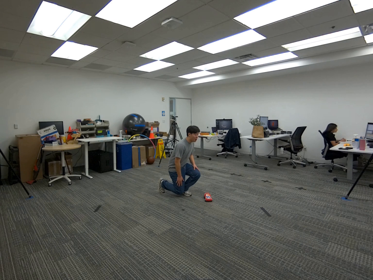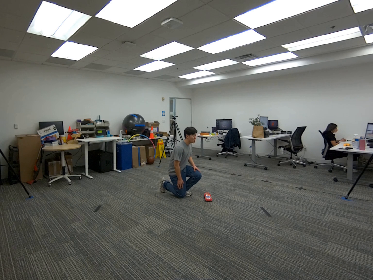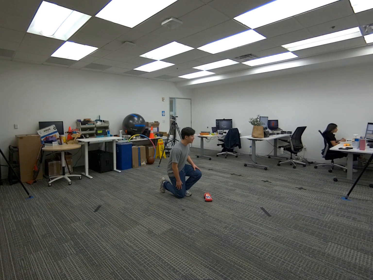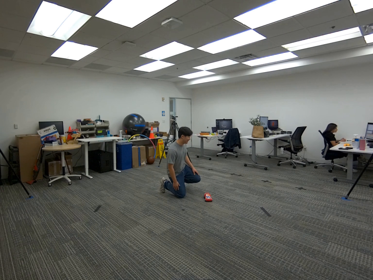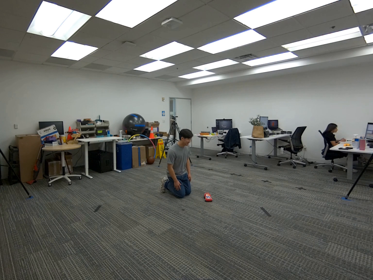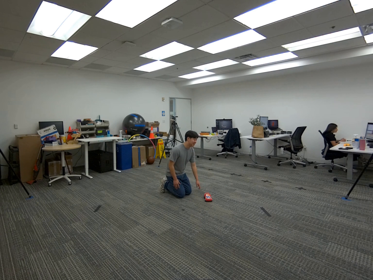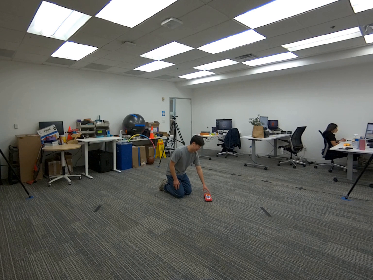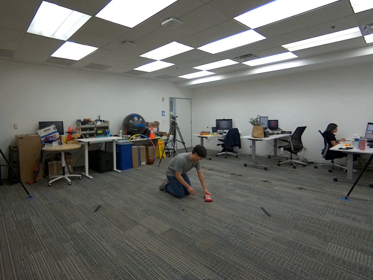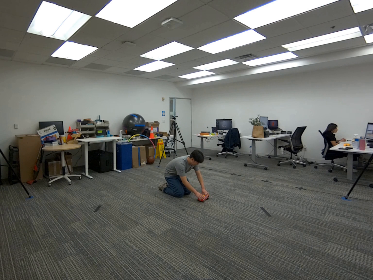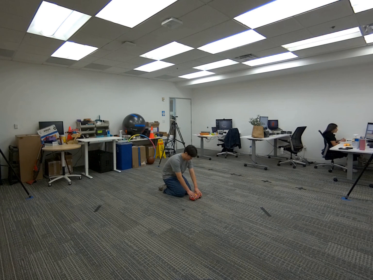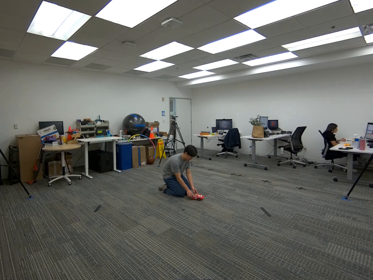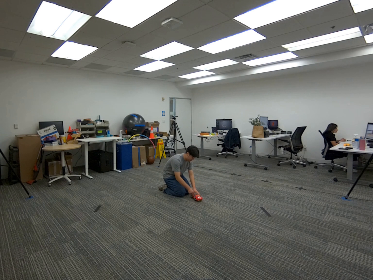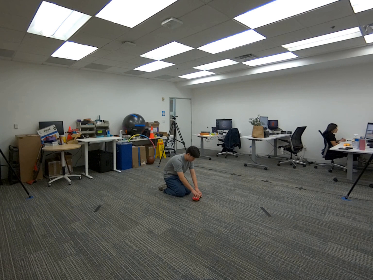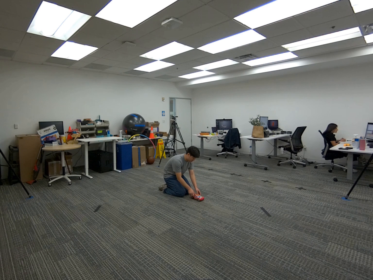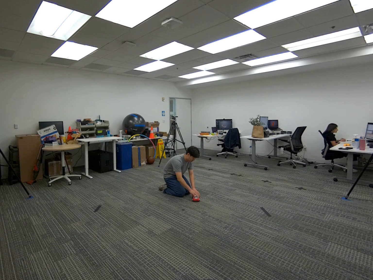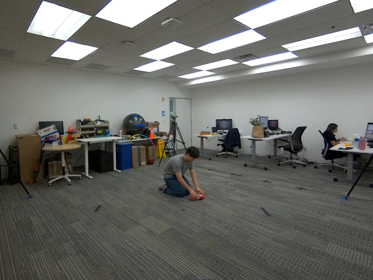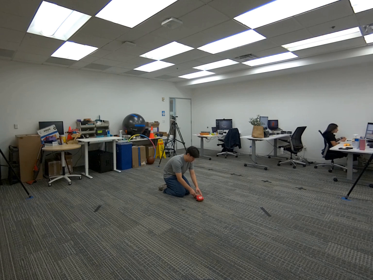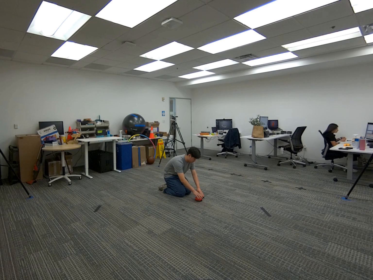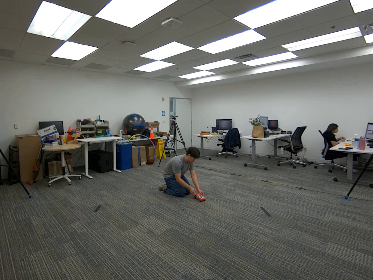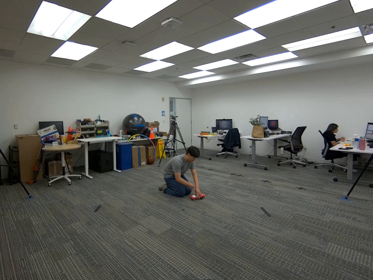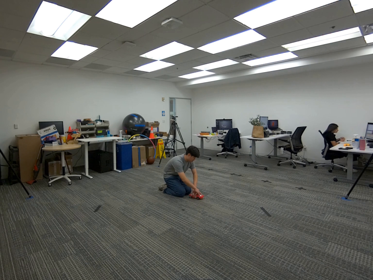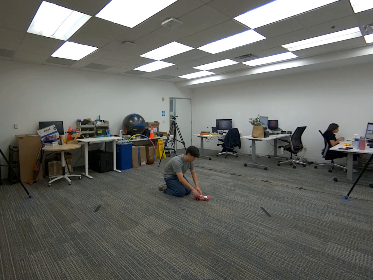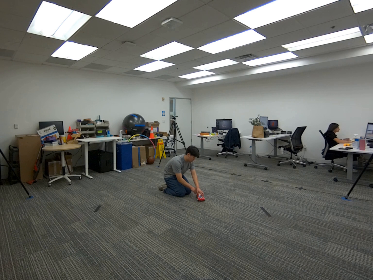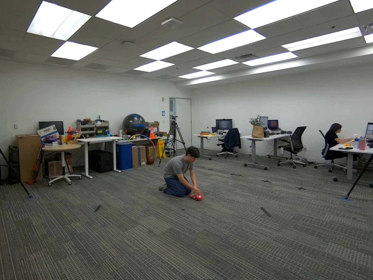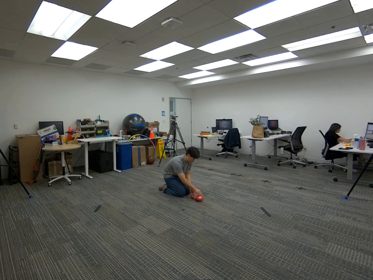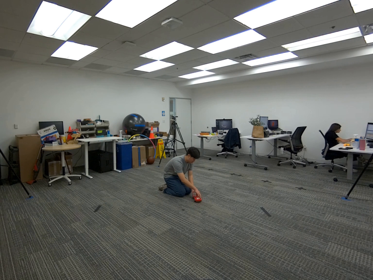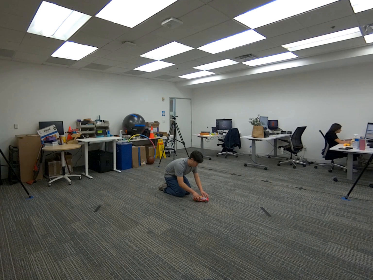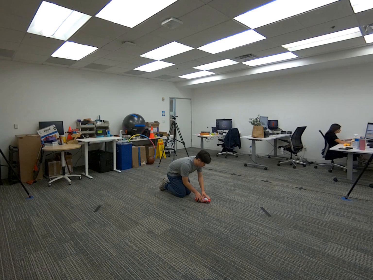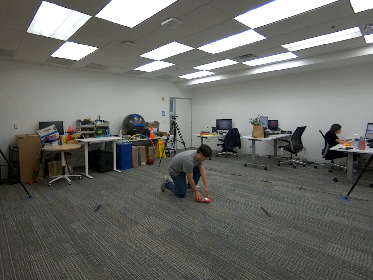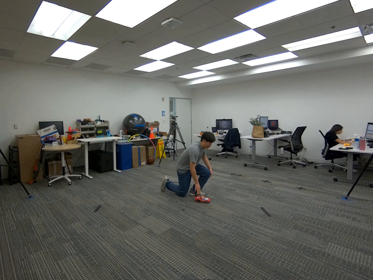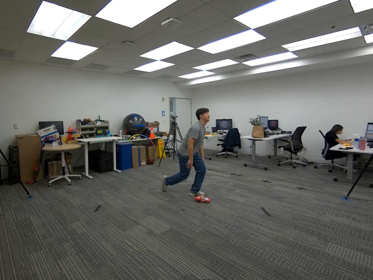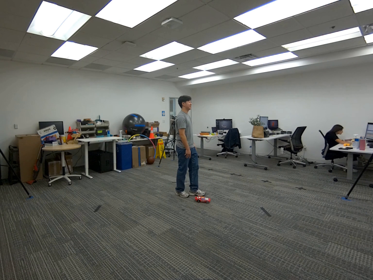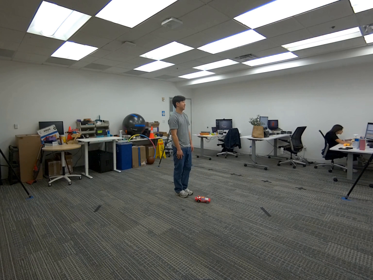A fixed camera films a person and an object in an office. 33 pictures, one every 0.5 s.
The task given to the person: Walk to the toy car on the ground, bend down to your knees and use both of your hands to grasp the car and rotate it while maintaining the car on the ground. Stand up when finished.
